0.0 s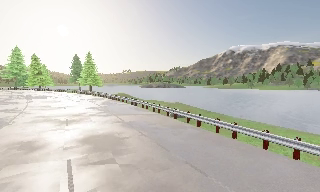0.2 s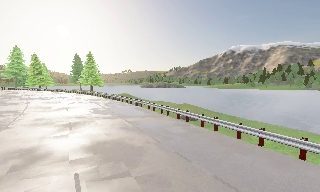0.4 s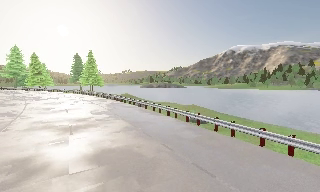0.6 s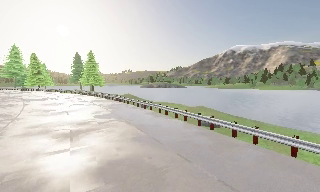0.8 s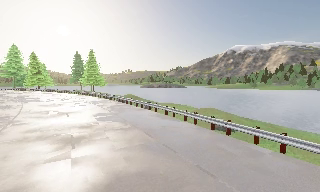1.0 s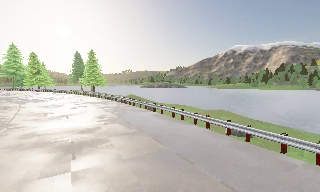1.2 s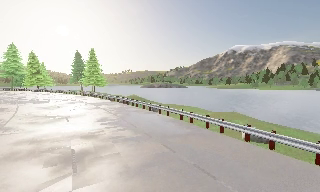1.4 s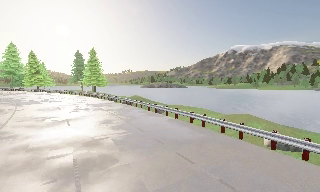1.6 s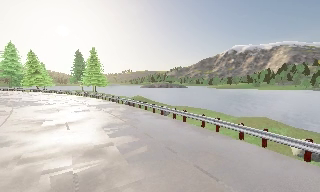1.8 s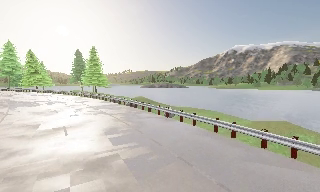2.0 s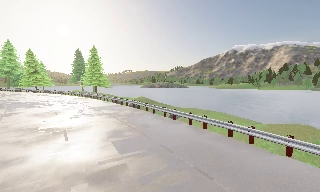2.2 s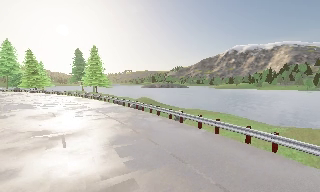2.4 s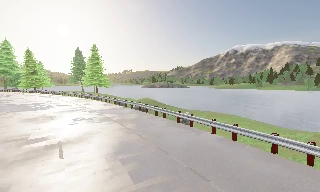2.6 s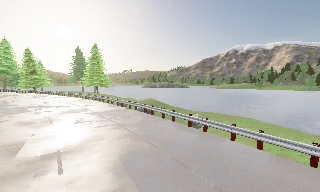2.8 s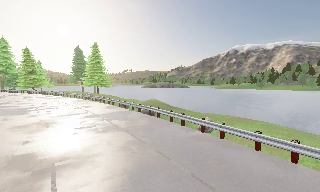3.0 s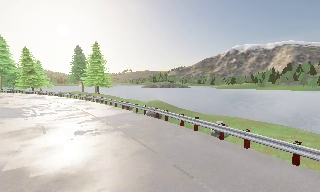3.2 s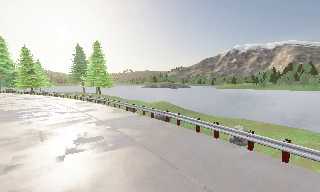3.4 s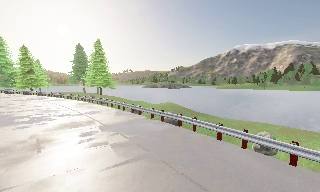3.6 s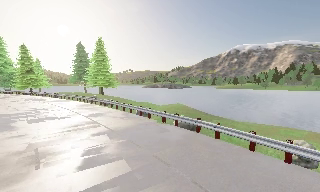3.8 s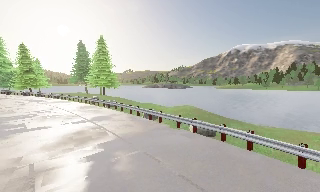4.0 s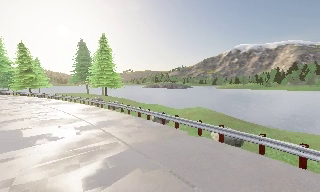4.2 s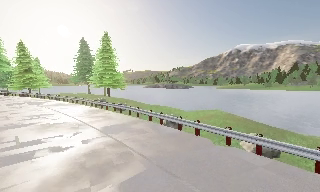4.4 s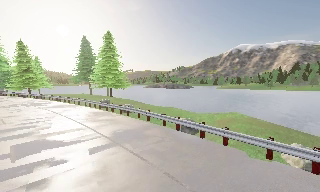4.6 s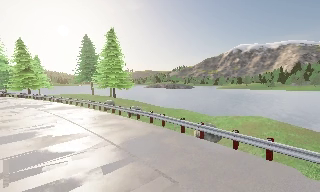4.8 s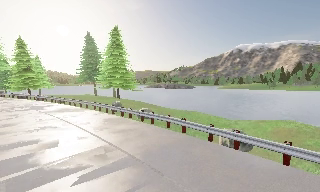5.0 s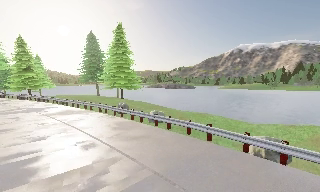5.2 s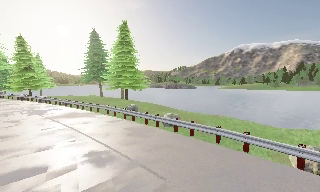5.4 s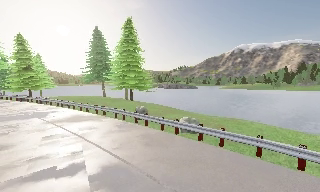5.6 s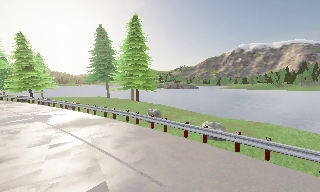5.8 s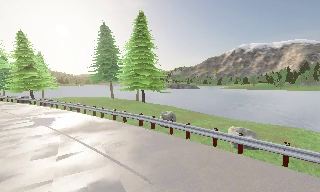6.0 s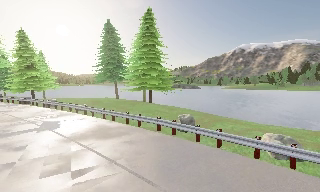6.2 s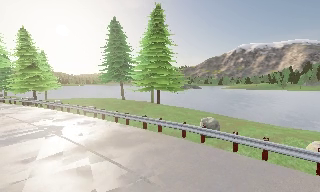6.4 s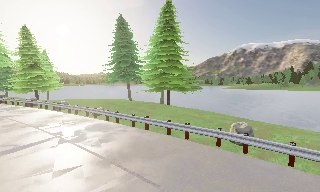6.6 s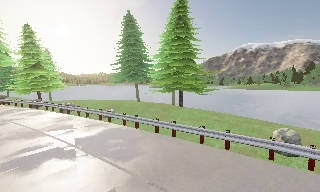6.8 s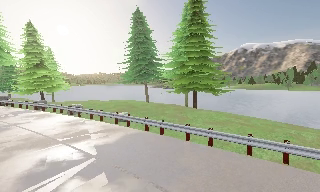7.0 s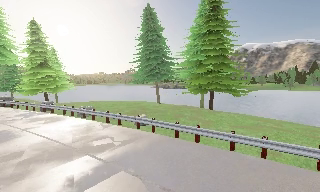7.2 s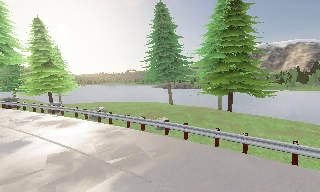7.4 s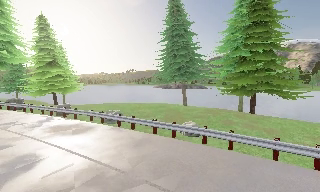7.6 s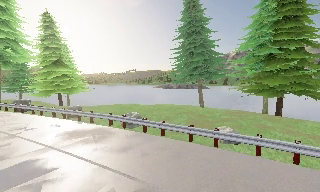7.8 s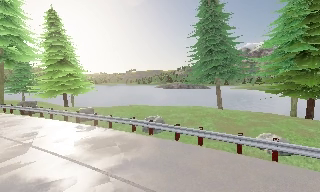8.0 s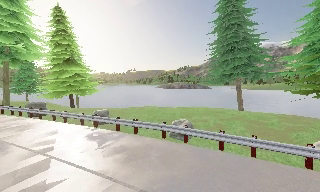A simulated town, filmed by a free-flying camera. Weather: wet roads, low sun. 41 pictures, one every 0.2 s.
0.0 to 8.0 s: The camera travels forward and to its left, about 55 m, so what stands in front looms larger. It gains speed.
The film runs forward here.
